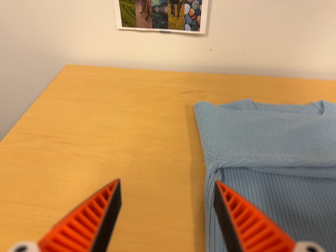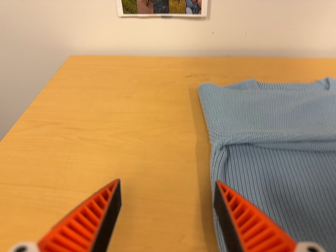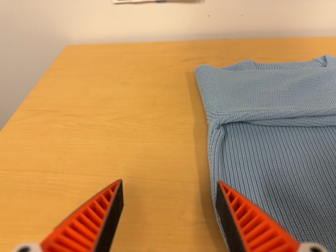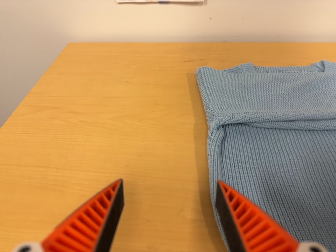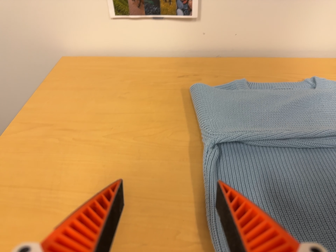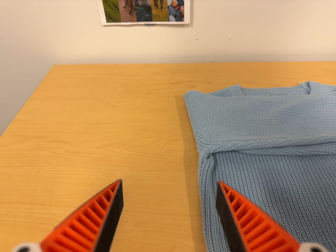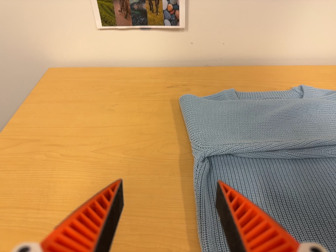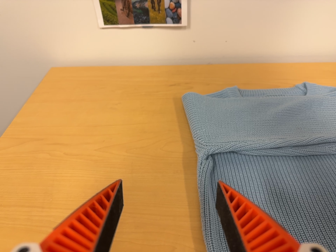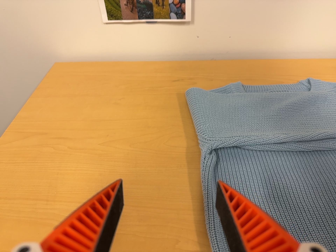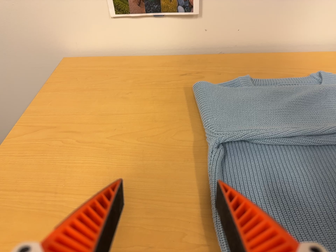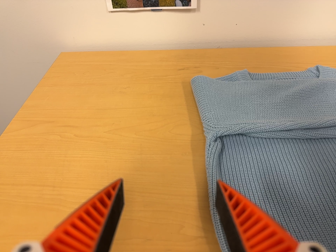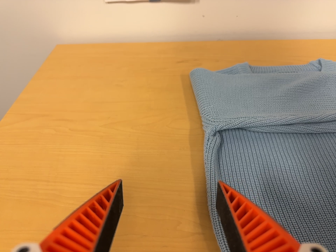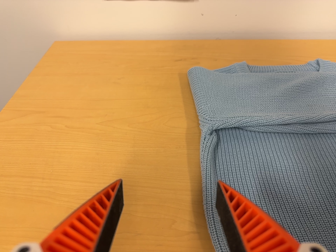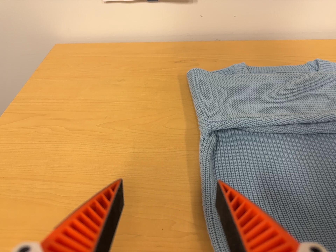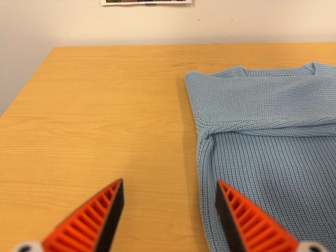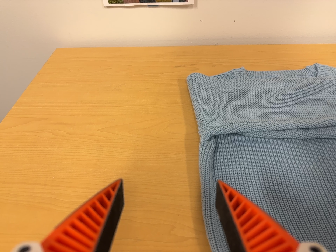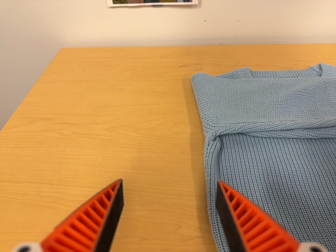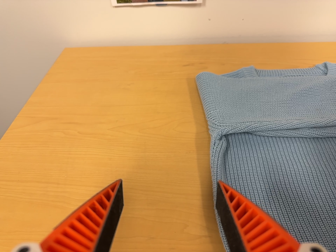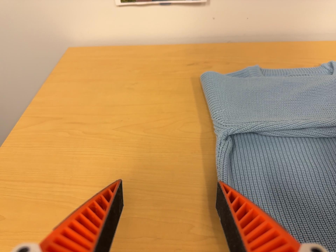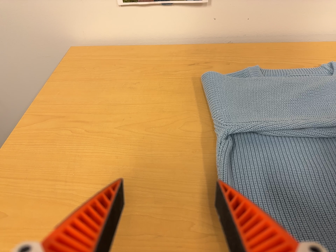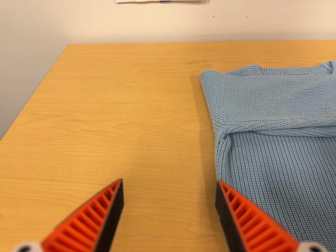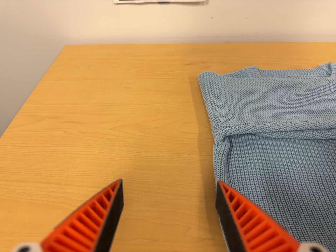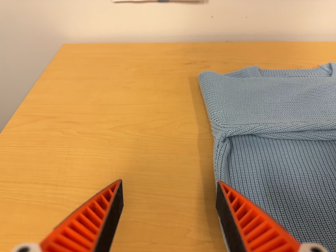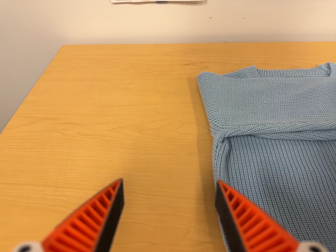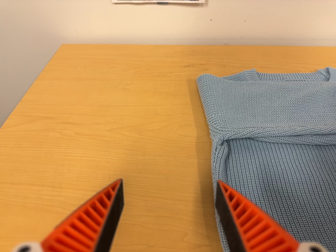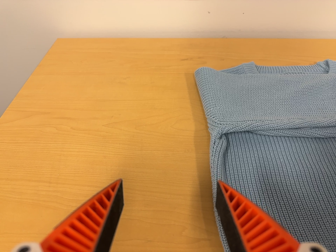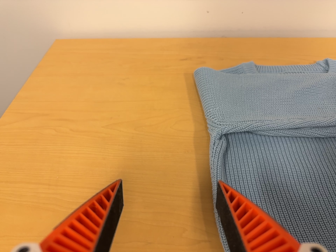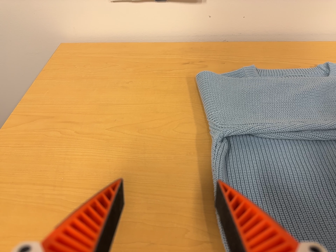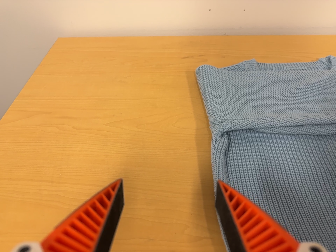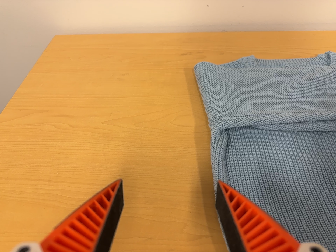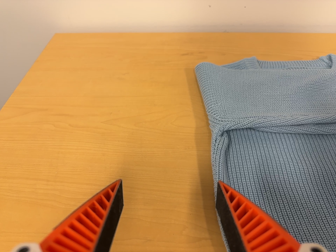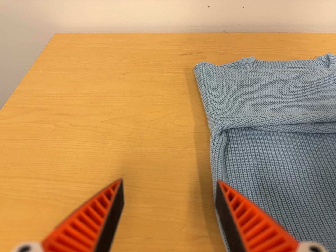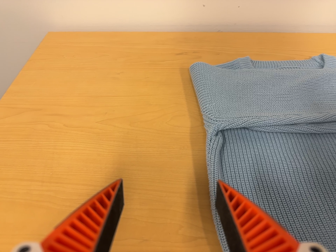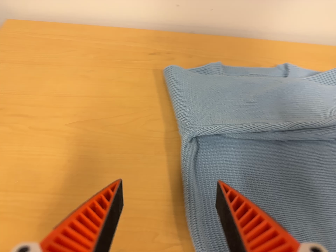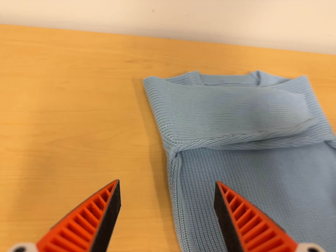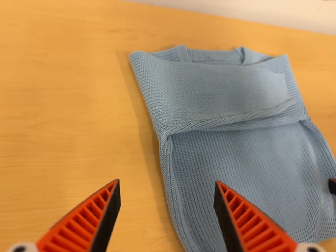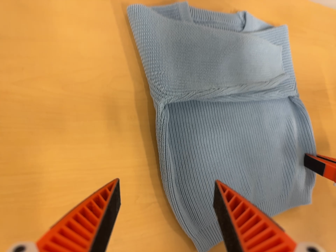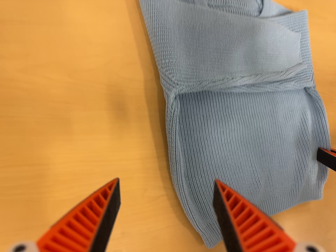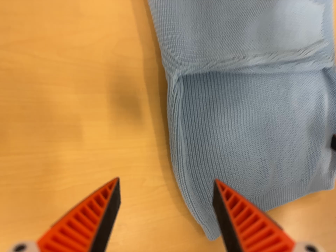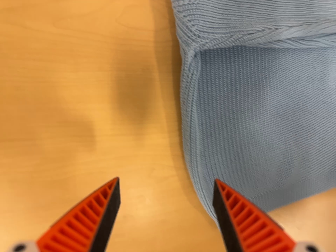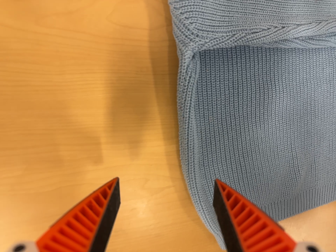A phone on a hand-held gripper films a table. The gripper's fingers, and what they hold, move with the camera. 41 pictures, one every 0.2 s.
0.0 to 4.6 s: The camera shifts only a little, or ends up much as it began.
4.6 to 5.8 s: The camera keeps its place and its aim.
5.8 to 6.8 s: The scene slides to the left, as the camera pans about 20 degrees to its right. It travels toward the top of its view and to its left, about 9 cm.
6.8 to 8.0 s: The camera travels forward, toward the top of its view and to its left, about 18 cm. Its aim tips toward the bottom of its view by about 40 degrees, and the scene shifts upward. It rolls about its line of sight by about 10 degrees, and the scene rotates clockwise.
The film runs forward here.
